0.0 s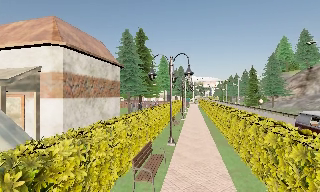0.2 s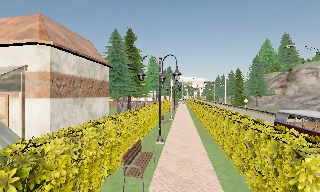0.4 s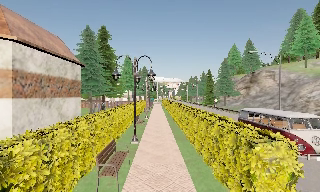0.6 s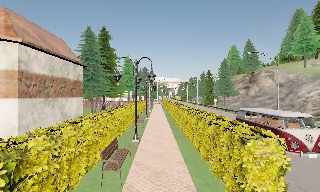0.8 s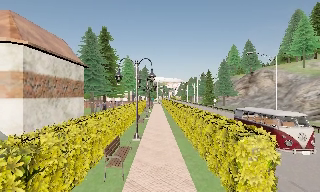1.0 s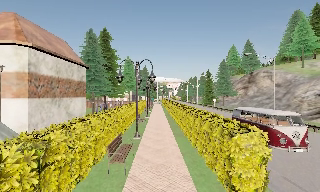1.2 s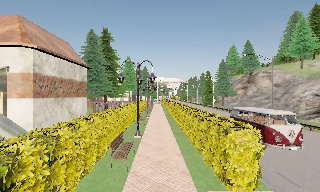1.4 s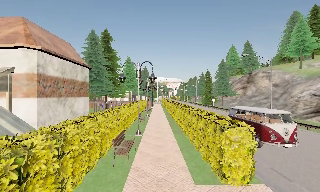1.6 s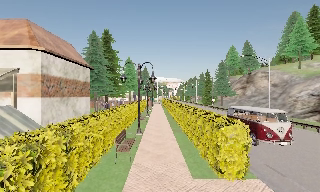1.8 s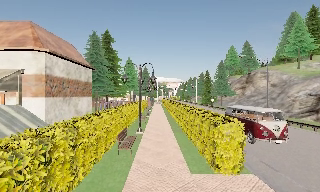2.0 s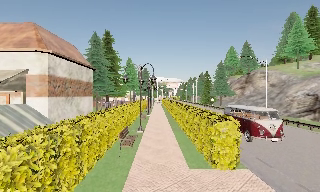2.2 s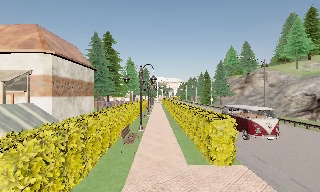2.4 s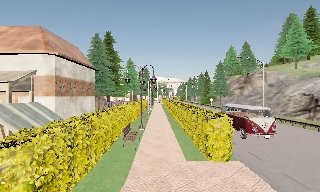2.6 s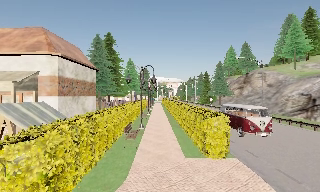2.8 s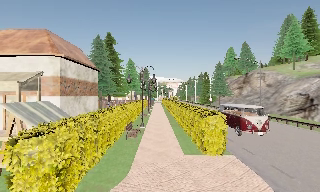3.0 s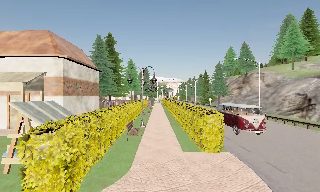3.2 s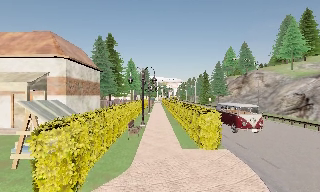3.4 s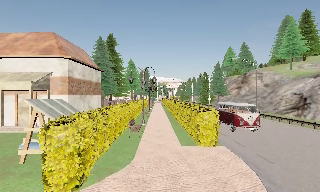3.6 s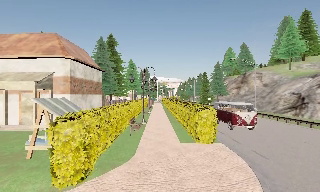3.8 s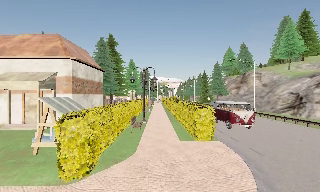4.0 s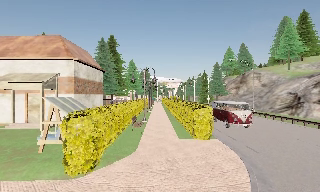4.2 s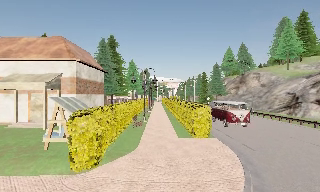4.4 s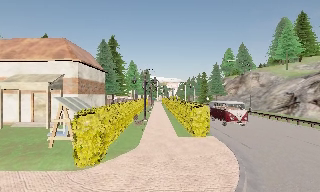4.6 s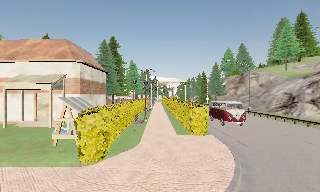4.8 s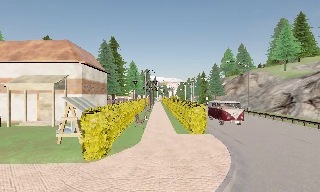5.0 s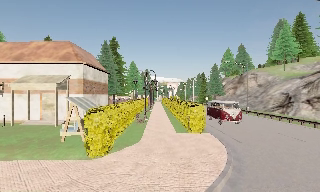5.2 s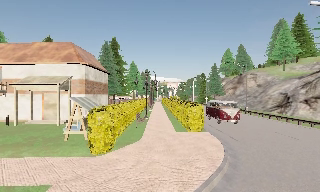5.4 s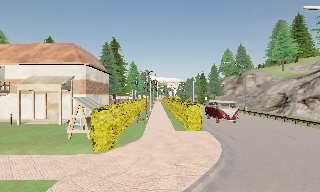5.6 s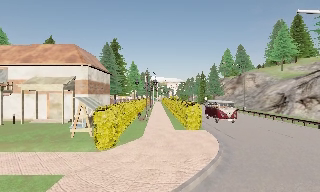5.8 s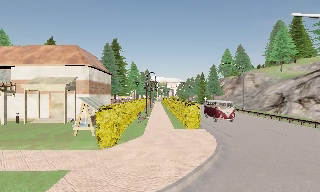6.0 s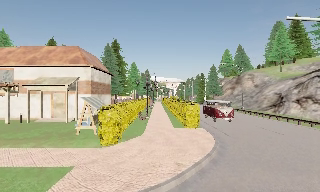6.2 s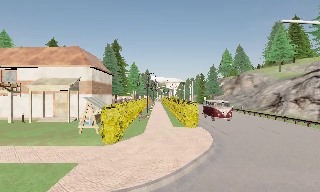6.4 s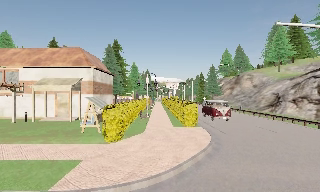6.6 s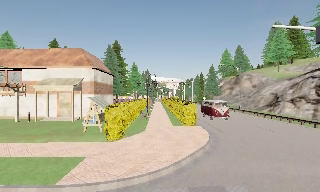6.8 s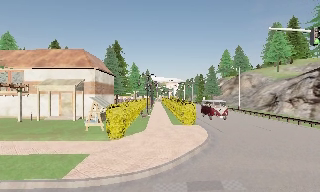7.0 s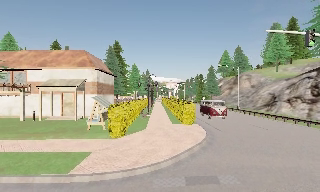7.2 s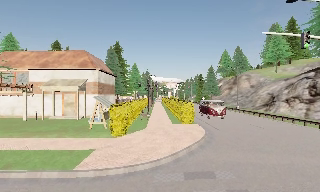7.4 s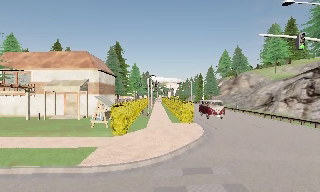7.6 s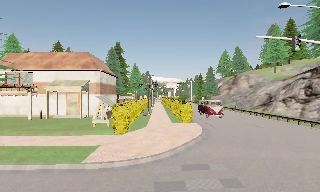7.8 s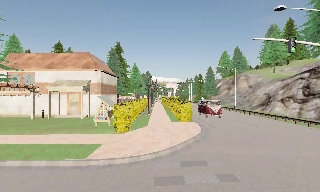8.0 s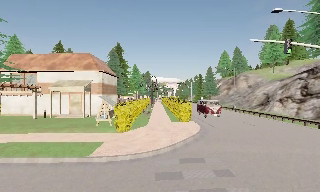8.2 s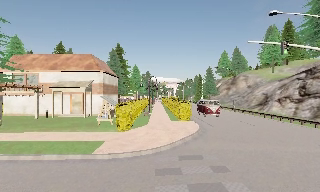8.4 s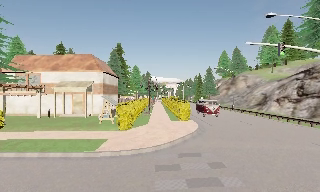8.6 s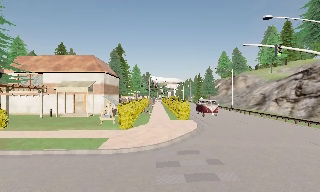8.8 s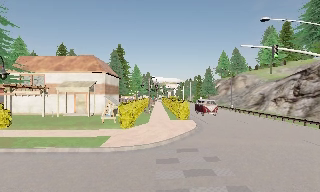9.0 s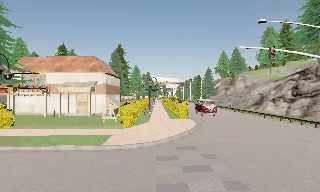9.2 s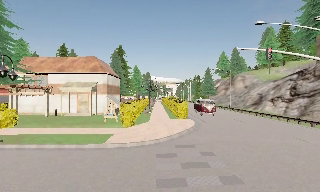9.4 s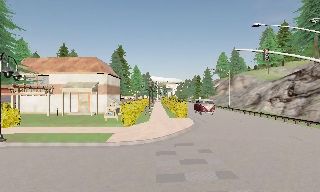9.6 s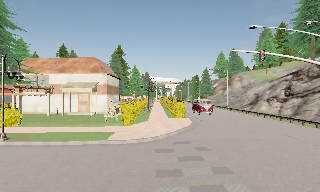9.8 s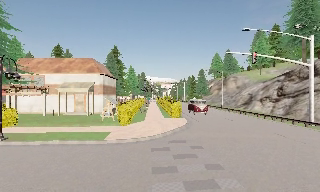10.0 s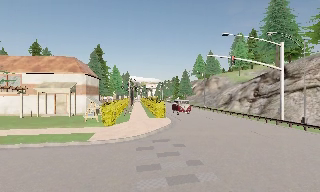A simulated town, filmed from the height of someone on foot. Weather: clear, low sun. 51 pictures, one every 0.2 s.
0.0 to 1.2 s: The camera swings to its right by about 15 degrees, and the scene slides to the left. It travels backward, about 1.5 m, so what stands in front gets smaller.
1.2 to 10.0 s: The camera travels backward, about 13 m, so what stands in front gets smaller.
The film runs backward here.
